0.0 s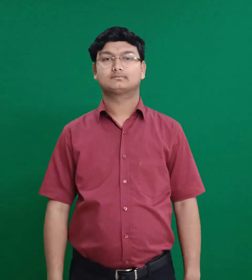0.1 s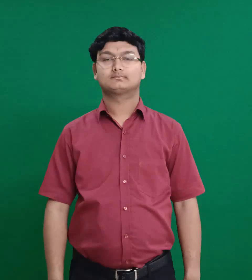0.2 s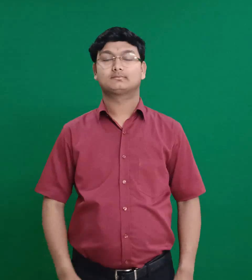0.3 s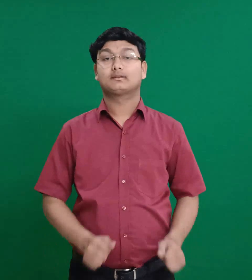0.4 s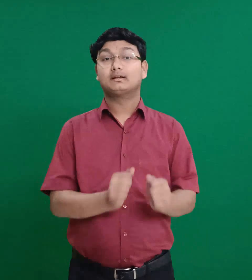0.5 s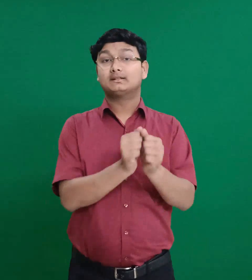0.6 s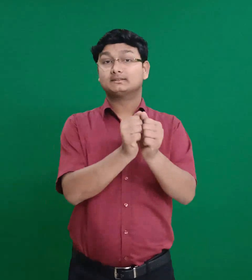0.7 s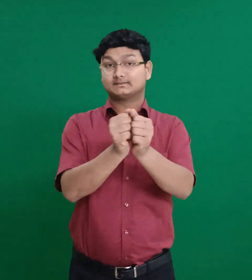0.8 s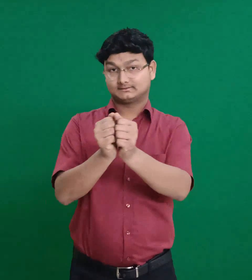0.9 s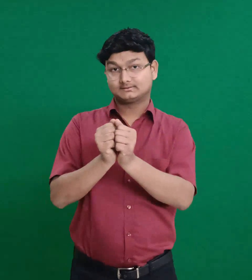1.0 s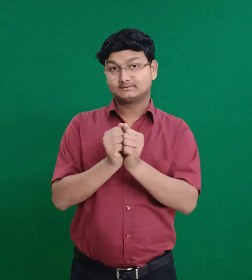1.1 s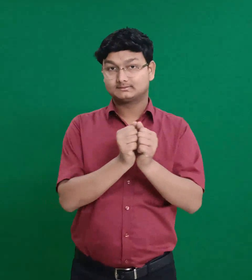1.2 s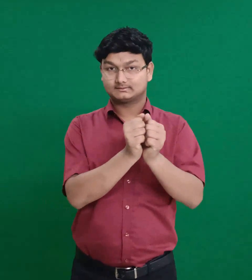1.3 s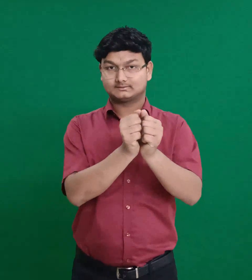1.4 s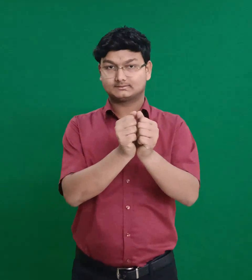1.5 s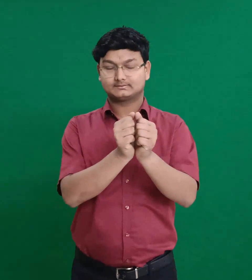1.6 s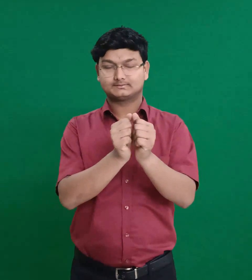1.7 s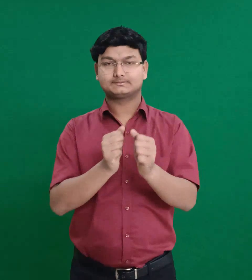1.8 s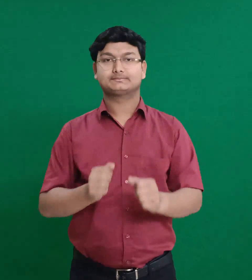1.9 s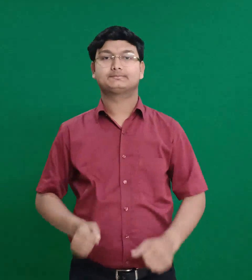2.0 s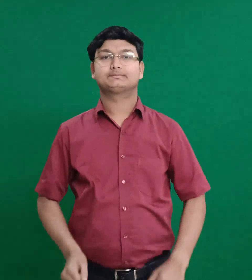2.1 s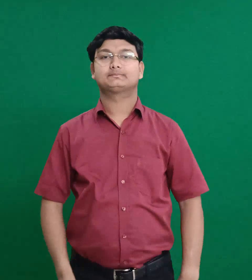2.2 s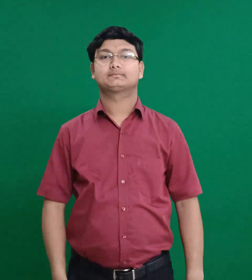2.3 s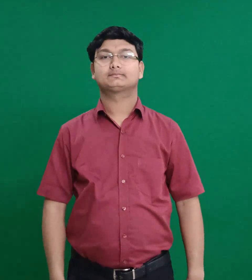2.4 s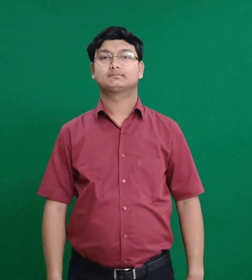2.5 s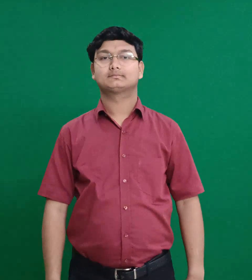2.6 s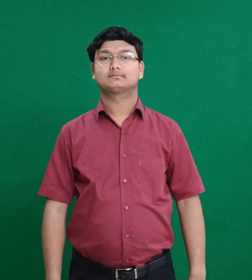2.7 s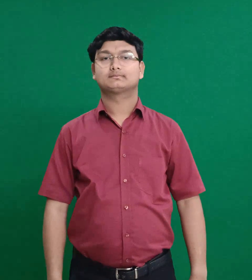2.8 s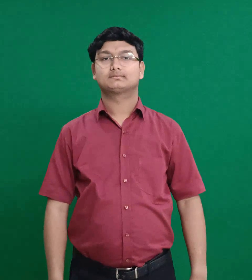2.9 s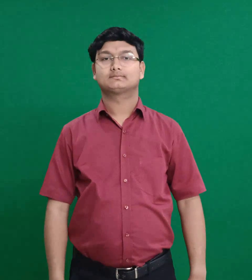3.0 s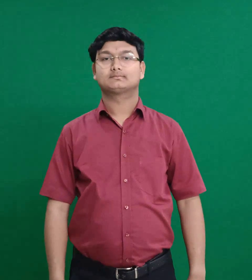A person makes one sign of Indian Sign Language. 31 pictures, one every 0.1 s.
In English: fellowship
